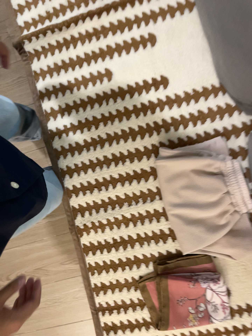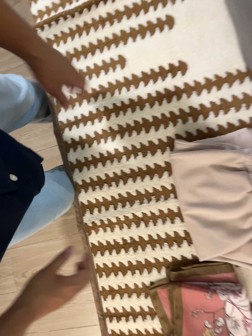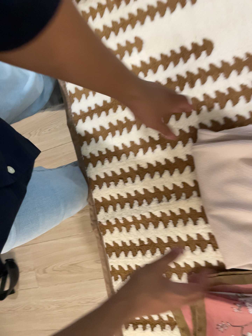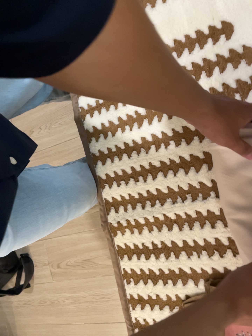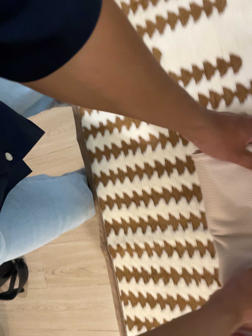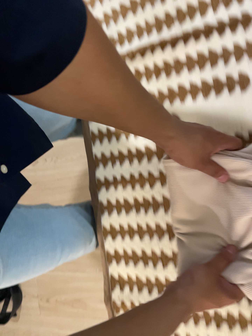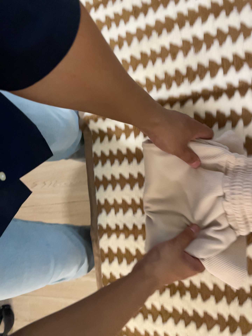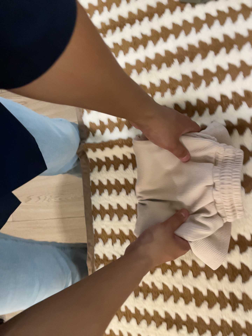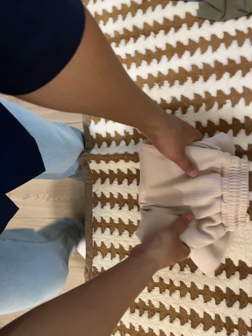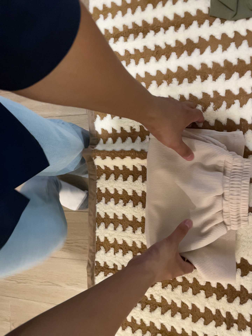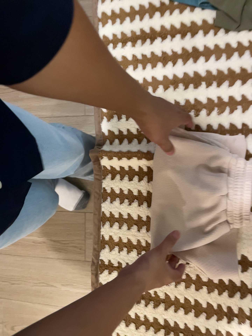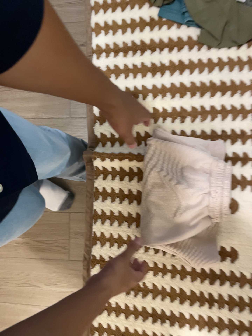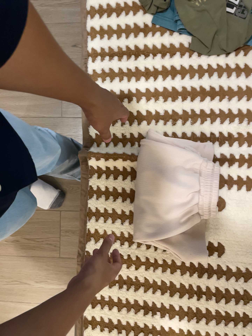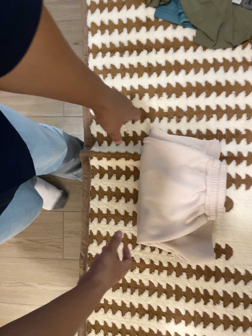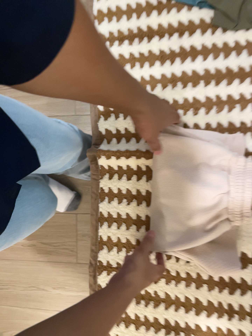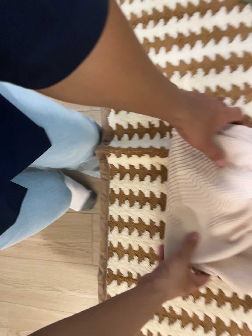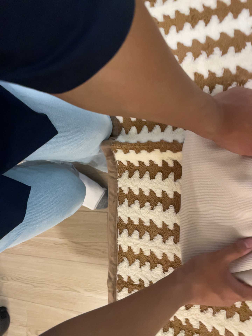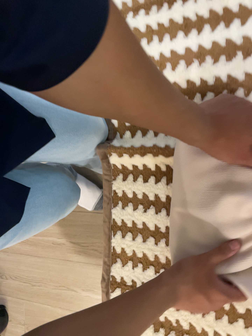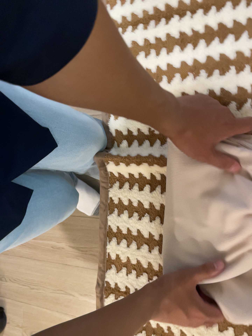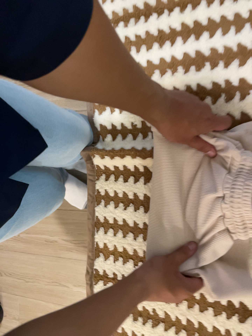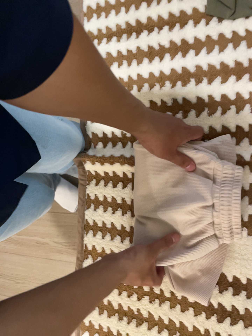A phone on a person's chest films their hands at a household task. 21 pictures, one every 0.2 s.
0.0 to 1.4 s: The camera pans to its left by about 10 degrees. It travels toward the top of its view and forward, about 36 cm, so close, fixed things drift downward. It rolls about its line of sight by about 10 degrees, and the scene rotates clockwise.
1.4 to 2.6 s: The camera pans to its right by about 15 degrees. It travels to its left and backward, about 16 cm.
2.6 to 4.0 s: The camera pans to its left by about 15 degrees. It travels to its right and forward, about 16 cm.
The film runs backward here.
